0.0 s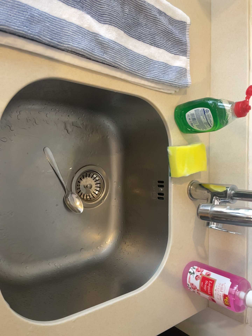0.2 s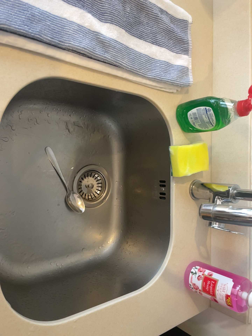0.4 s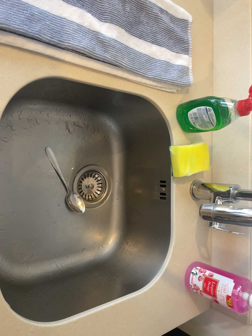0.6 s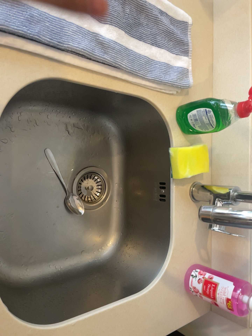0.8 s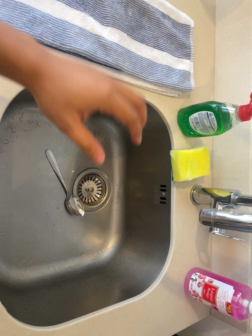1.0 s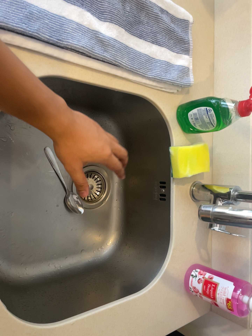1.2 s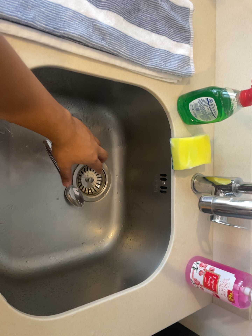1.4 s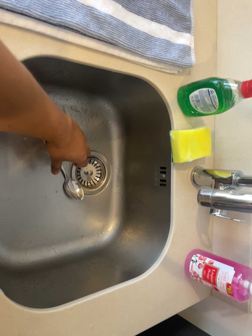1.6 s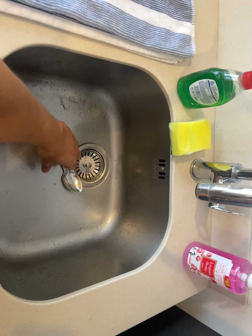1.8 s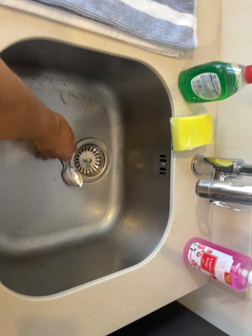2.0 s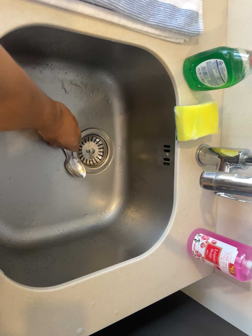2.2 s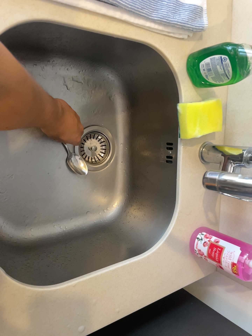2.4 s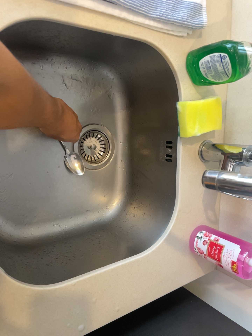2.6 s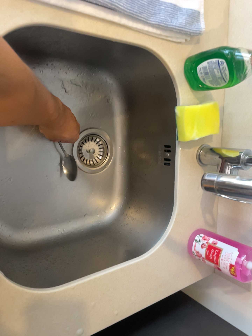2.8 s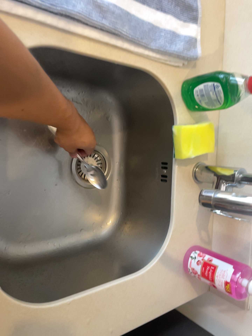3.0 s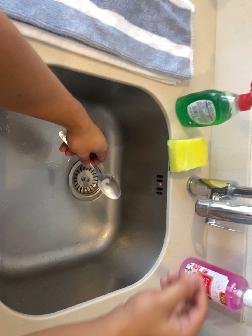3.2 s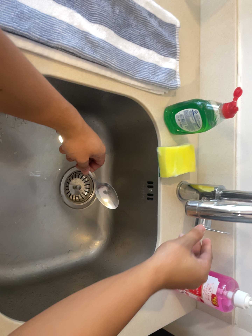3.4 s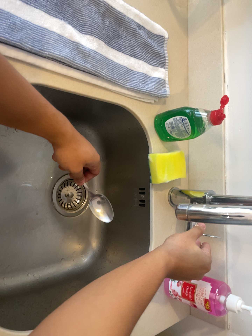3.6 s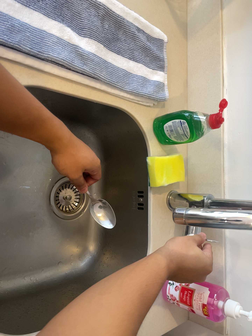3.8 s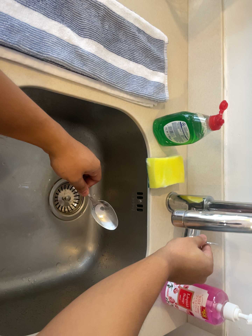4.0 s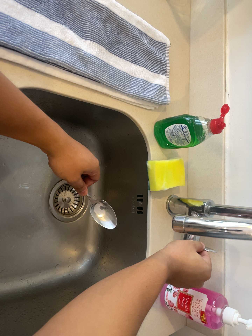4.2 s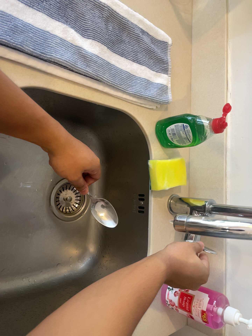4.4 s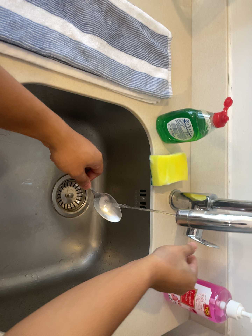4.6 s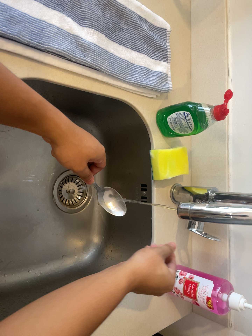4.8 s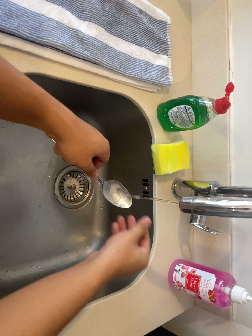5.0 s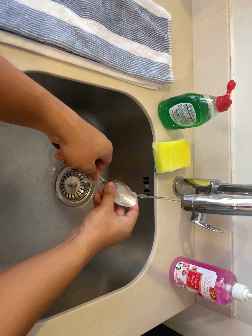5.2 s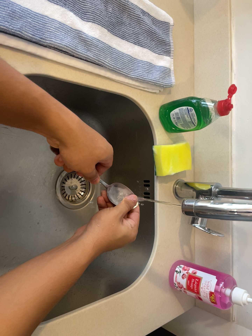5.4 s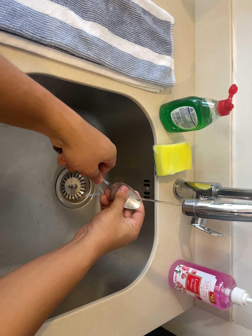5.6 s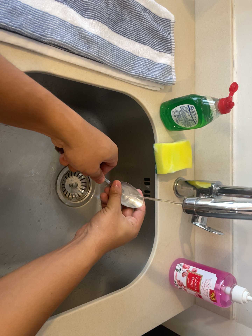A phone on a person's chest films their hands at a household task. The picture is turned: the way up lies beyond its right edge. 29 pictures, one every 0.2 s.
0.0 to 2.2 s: The camera's aim tips toward the bottom of its view by about 10 degrees, and the scene shifts upward.
2.2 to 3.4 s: The camera travels backward, about 6 cm, so what stands in front gets smaller. Its aim tips toward the top of its view by about 10 degrees, and the scene shifts downward.
3.4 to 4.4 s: The camera keeps its place and its aim.
4.4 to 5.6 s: The camera shifts only a little, or ends up much as it began.
The film runs forward here.
